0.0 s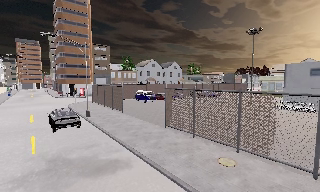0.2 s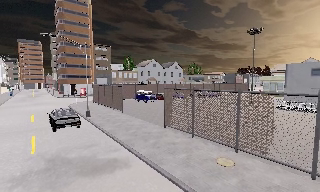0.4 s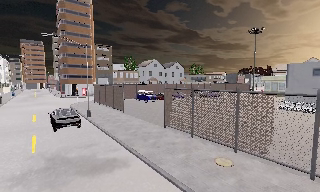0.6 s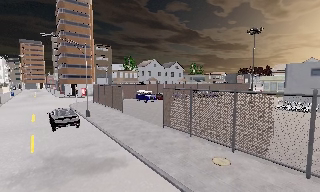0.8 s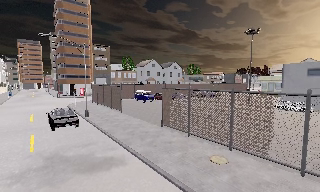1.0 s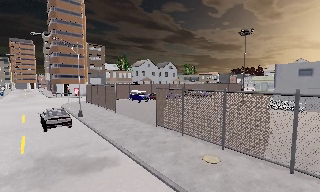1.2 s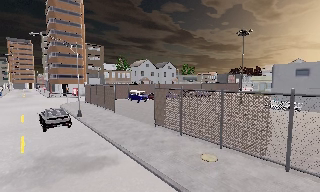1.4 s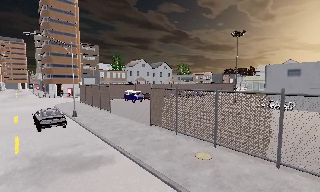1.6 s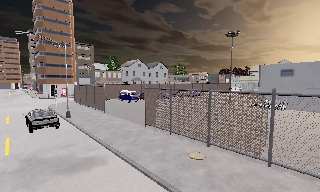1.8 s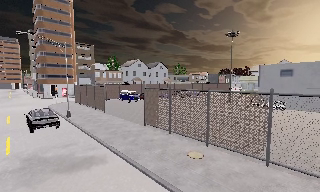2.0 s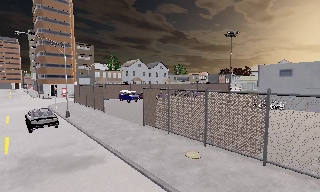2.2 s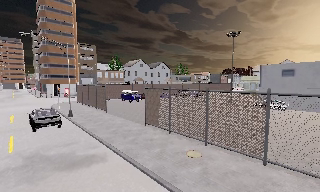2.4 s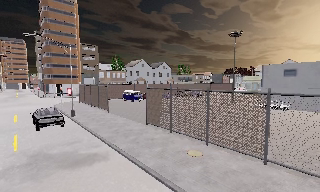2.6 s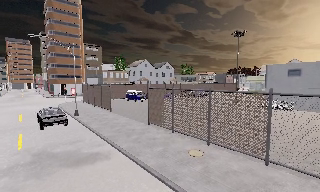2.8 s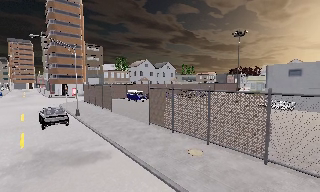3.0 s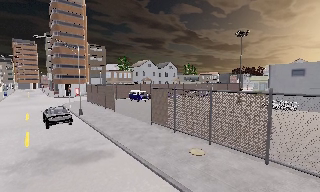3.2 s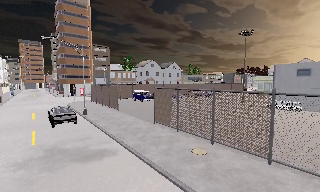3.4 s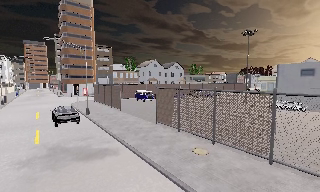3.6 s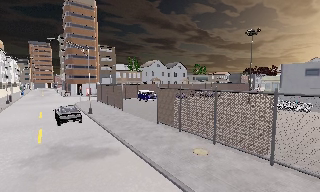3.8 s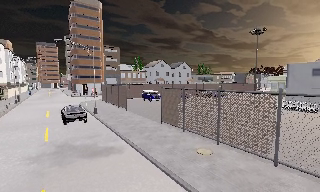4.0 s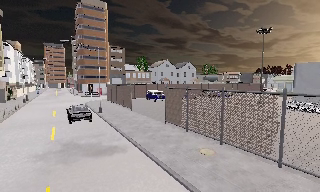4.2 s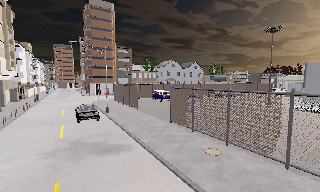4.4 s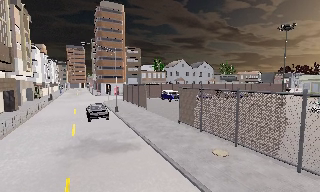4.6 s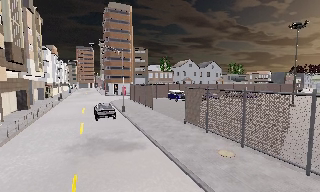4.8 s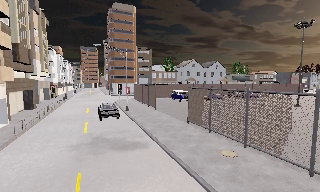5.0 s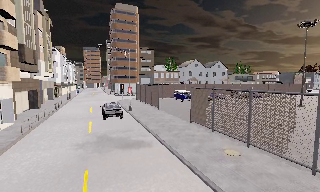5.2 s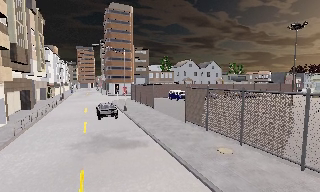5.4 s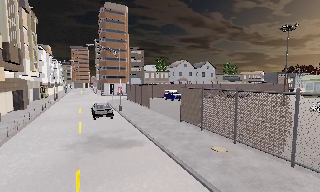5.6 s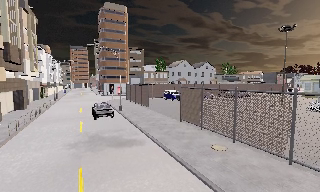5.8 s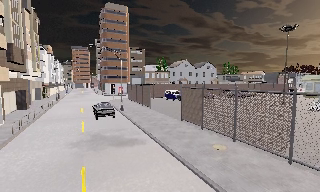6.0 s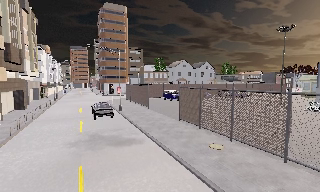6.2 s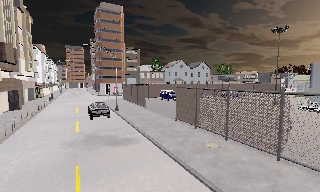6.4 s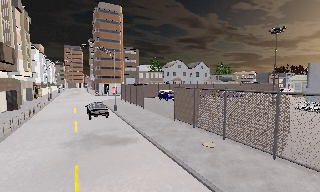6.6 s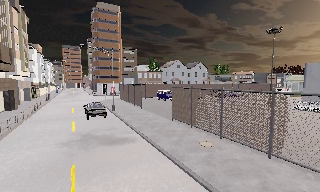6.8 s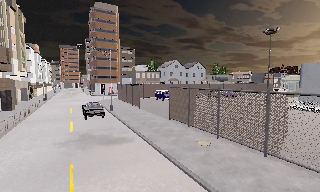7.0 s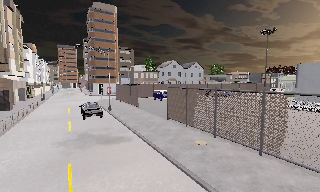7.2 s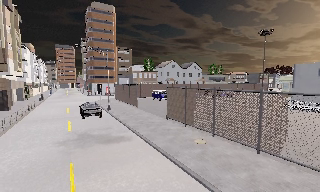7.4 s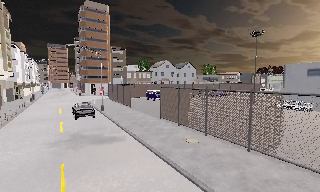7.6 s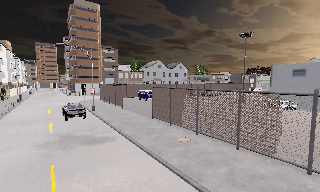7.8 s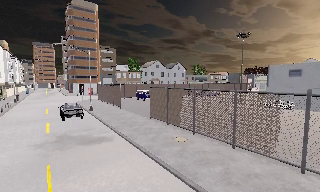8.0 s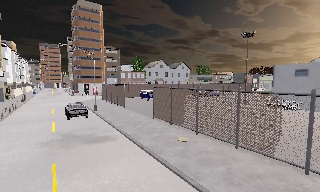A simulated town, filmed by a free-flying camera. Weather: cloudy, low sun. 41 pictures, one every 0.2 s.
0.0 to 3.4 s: The camera travels to its right and backward, about 1.5 m, so close, fixed things drift to the left.
3.4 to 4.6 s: The scene slides to the right, as the camera pans about 15 degrees to its left. It travels to its right, about 0.5 m.
4.6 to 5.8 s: The camera travels backward, about 0.5 m, so what stands in front gets smaller.
5.8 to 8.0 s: The camera travels backward and to its right, about 1 m, so what stands in front gets smaller.
The film runs backward here.
